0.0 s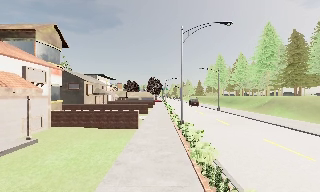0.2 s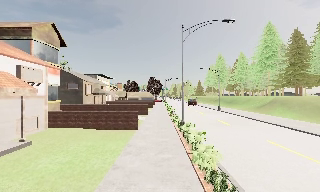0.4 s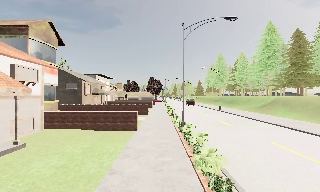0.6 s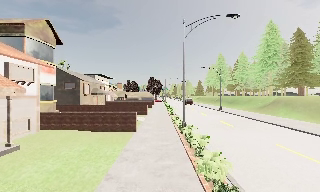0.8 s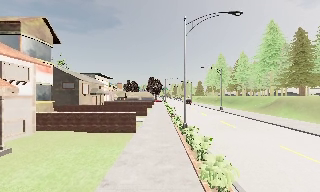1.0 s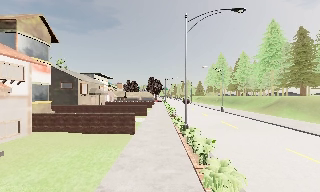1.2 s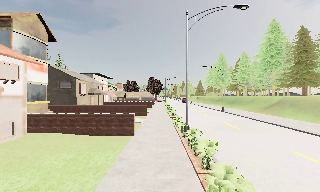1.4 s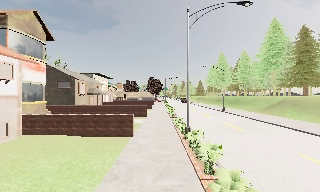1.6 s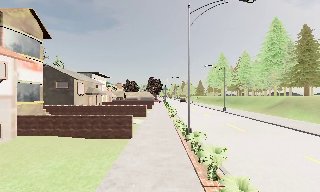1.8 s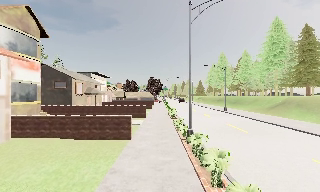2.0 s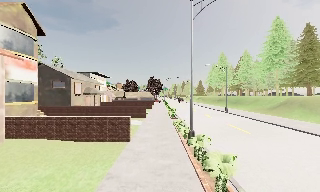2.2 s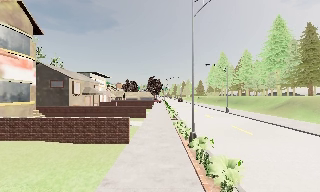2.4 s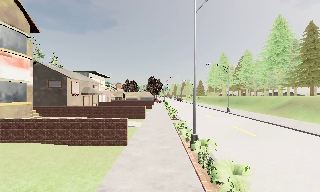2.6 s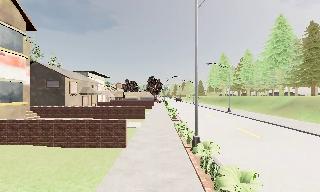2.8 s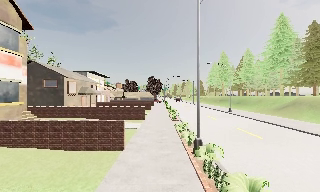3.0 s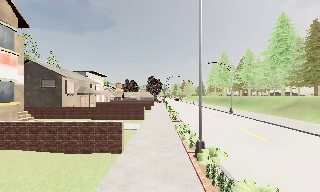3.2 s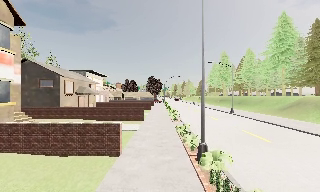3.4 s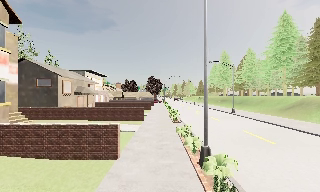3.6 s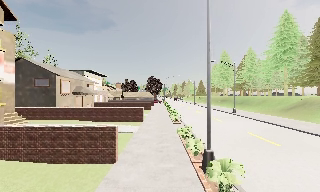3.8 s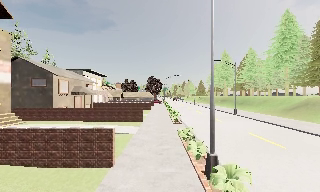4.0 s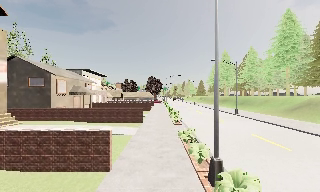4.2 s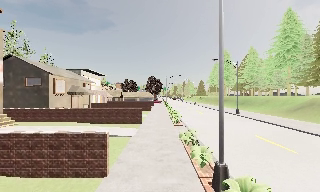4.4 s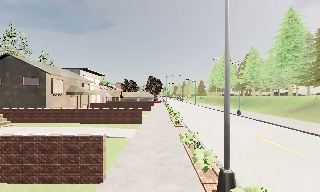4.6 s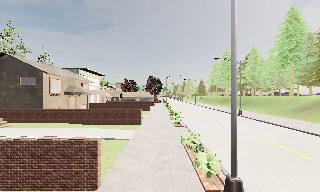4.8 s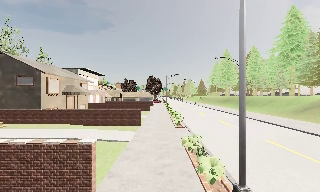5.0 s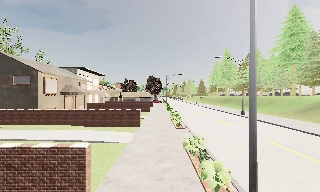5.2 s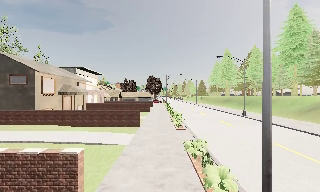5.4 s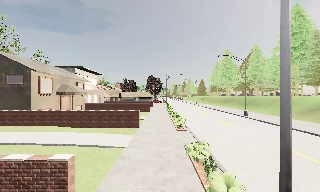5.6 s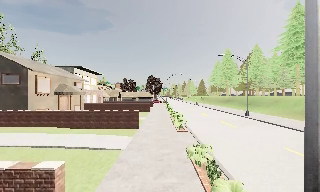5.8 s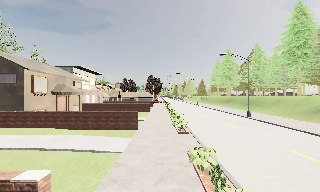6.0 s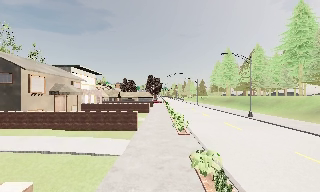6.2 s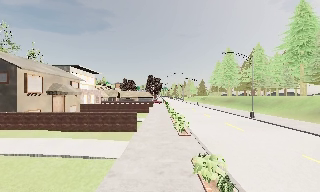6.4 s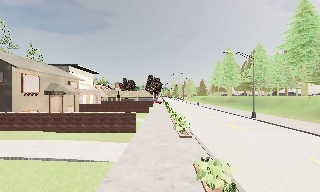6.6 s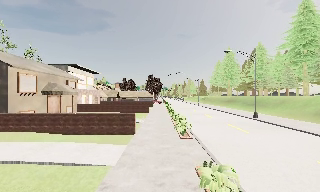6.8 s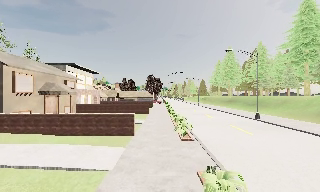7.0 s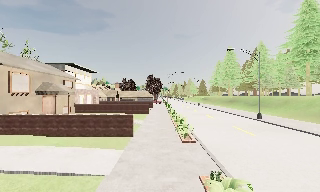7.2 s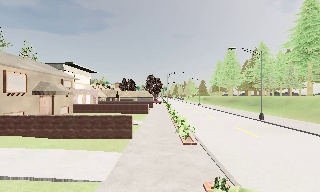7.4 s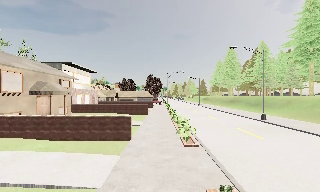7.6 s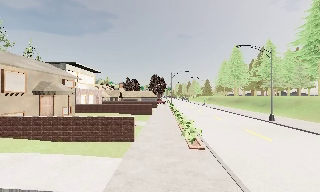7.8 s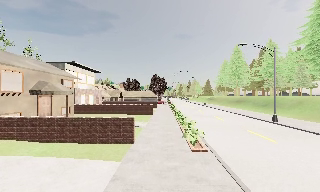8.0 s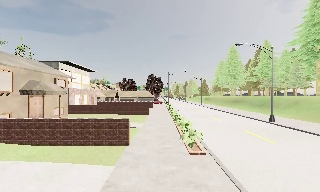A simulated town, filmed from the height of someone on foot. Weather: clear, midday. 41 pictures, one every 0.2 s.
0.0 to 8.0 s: The camera travels forward, about 14 m, so what stands in front looms larger.
The film runs forward here.
